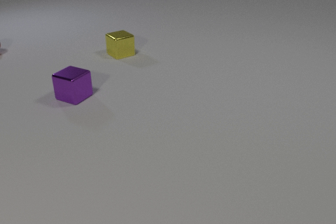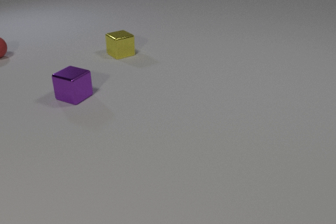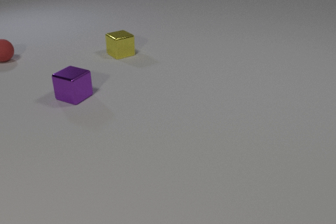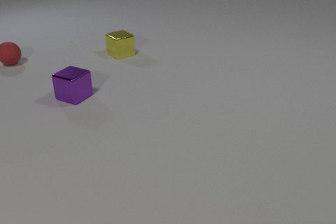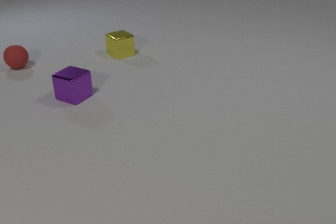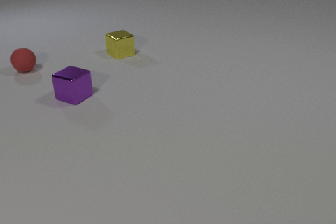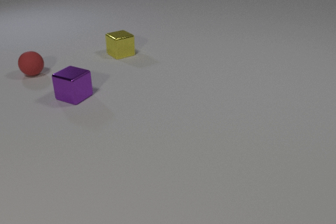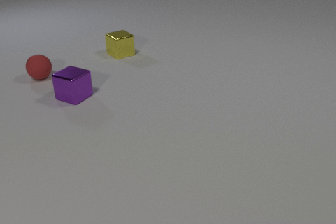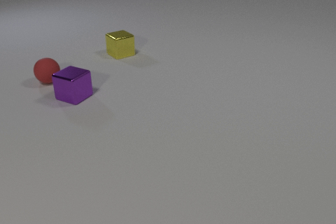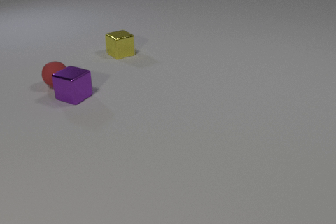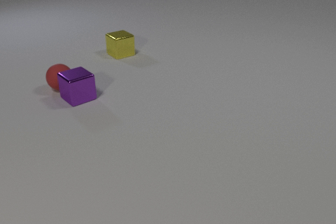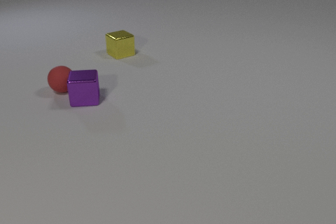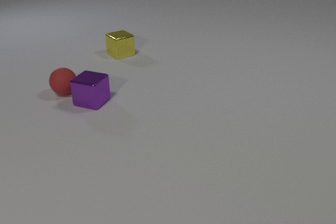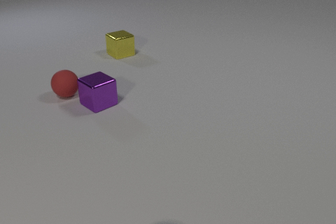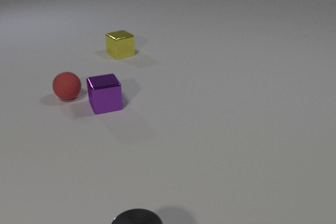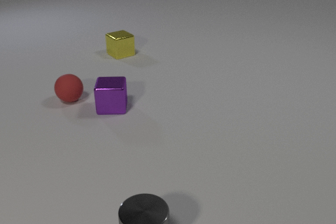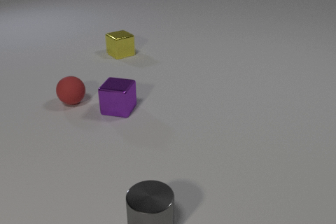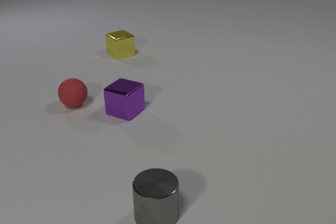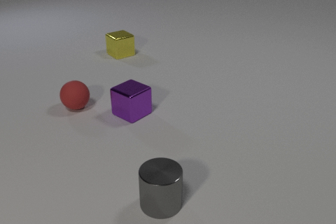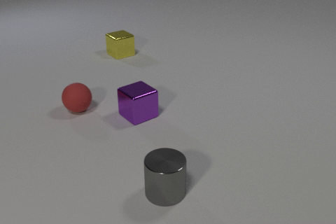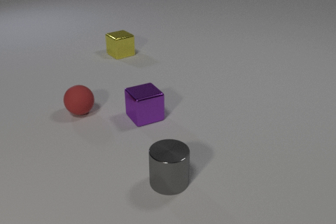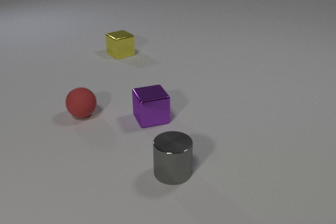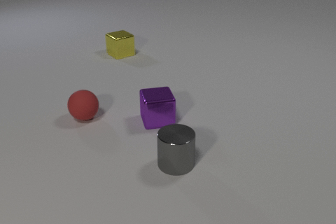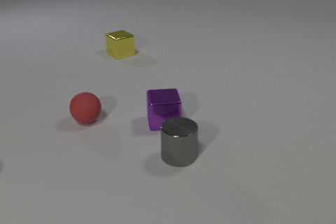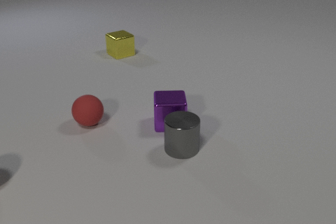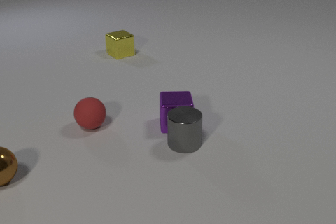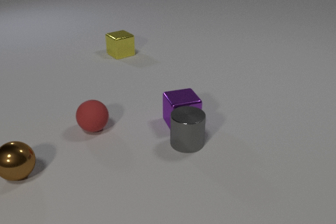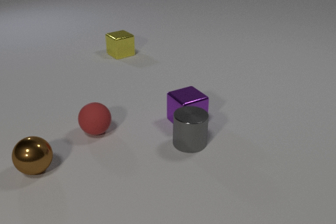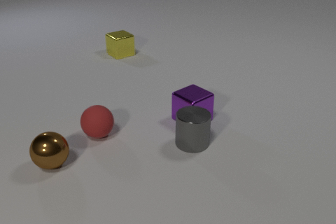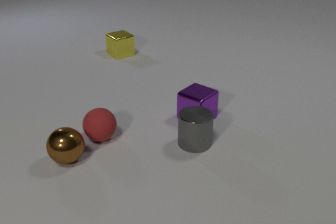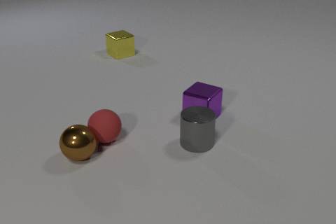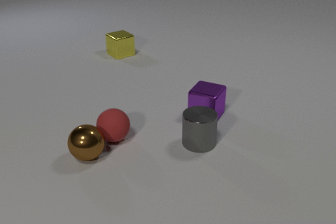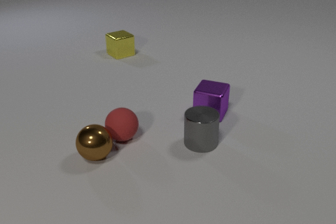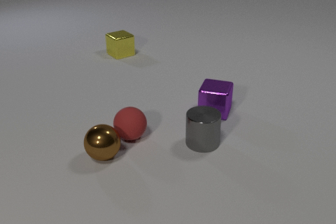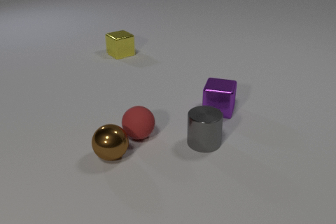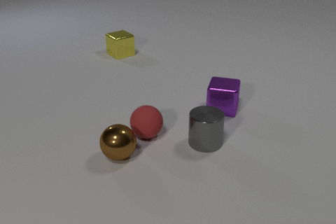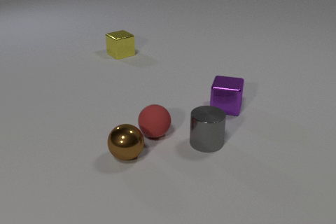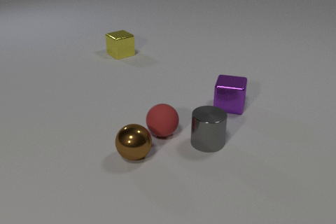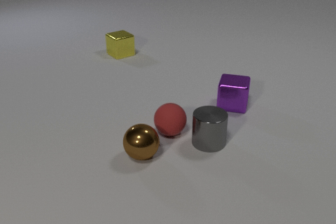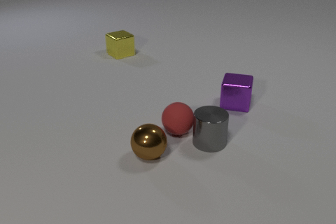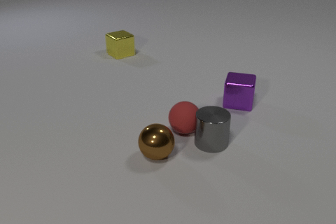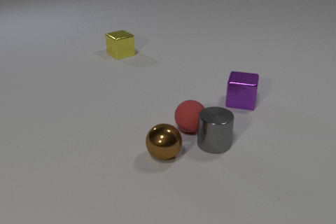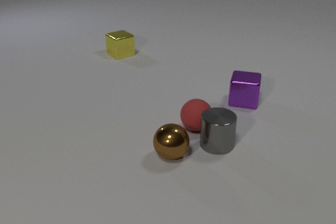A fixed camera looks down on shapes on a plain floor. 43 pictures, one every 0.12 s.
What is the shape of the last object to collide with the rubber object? cylinder.
How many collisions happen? 4.
Are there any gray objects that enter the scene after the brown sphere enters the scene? no.
0.00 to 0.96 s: The red rubber sphere rolls toward the camera and to the right.
0.96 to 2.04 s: The red rubber sphere rolls toward the camera. The purple metal cube slides to the right and toward the camera, spins so that its near face slides to the left, clockwise seen from above. The gray metal cylinder comes in at the bottom edge, slides away from the camera. The red rubber sphere and the purple metal cube collide.
2.04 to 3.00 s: The red rubber sphere rolls toward the camera. The purple metal cube slides to the right and toward the camera, spins clockwise seen from above by about 60 degrees, its near face sliding to the left. The gray metal cylinder slides away from the camera. The brown metal sphere comes in at the left edge, rolls to the right. The purple metal cube and the gray metal cylinder collide.
3.00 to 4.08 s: The red rubber sphere rolls to the right and toward the camera. The purple metal cube slides to the right and away from the camera, spins counterclockwise seen from above by about 75 degrees, its near face sliding to the right. The gray metal cylinder slides to the right. The brown metal sphere rolls to the right. The red rubber sphere and the brown metal sphere collide.
4.08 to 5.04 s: The red rubber sphere rolls to the right. The purple metal cube slides to the right and away from the camera. The gray metal cylinder slides to the right. The brown metal sphere rolls to the right. The red rubber sphere and the gray metal cylinder collide.
